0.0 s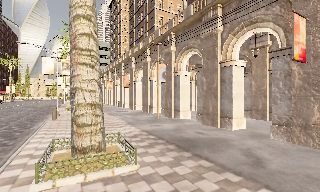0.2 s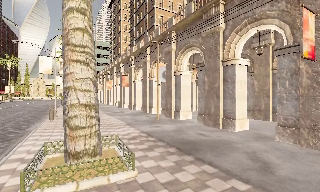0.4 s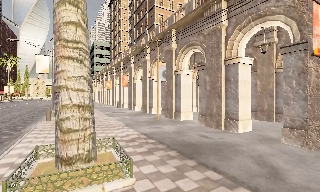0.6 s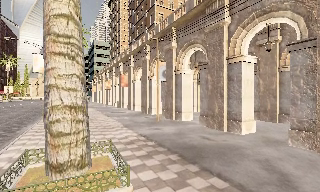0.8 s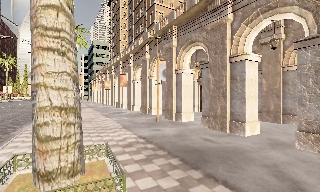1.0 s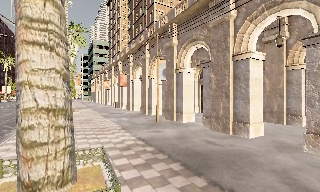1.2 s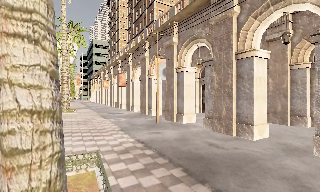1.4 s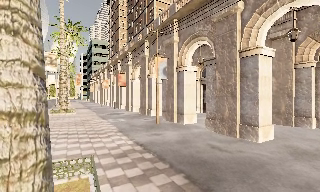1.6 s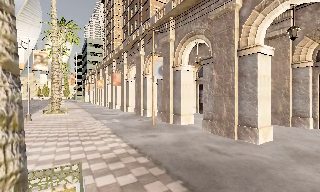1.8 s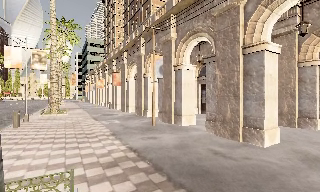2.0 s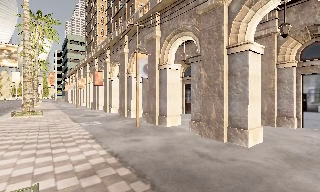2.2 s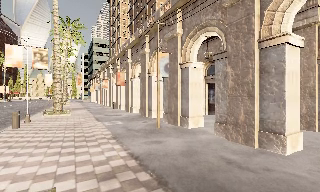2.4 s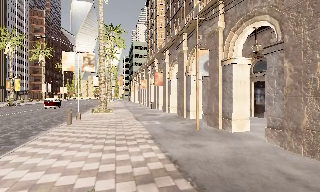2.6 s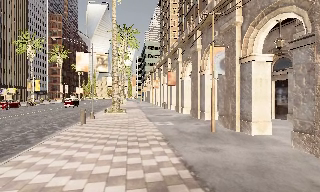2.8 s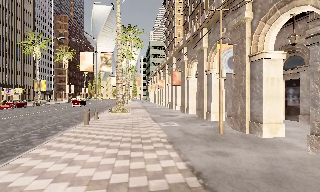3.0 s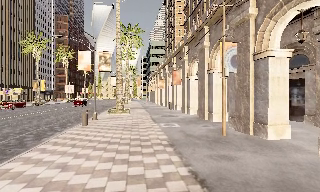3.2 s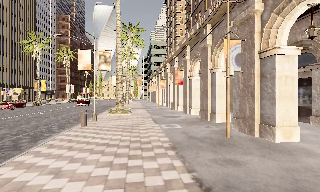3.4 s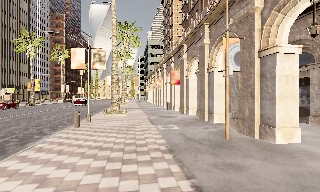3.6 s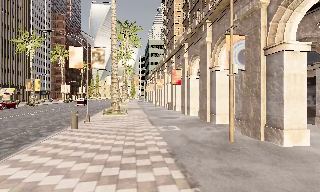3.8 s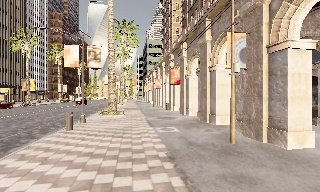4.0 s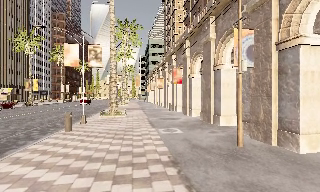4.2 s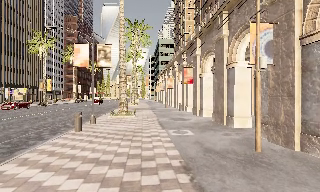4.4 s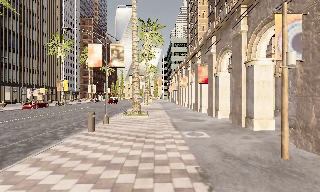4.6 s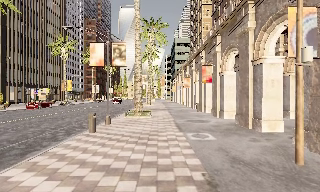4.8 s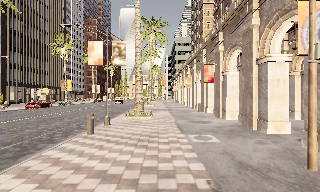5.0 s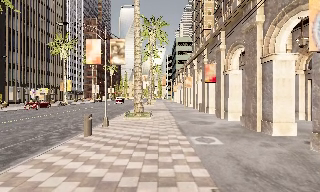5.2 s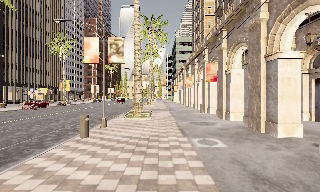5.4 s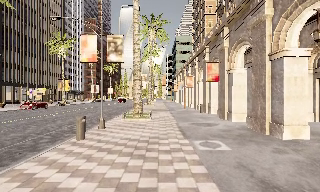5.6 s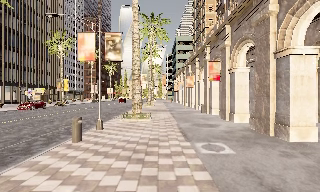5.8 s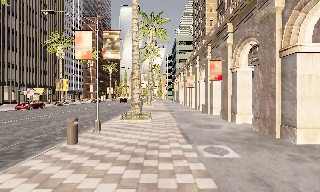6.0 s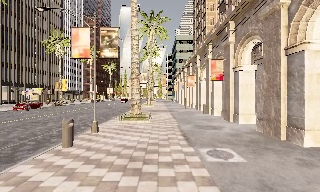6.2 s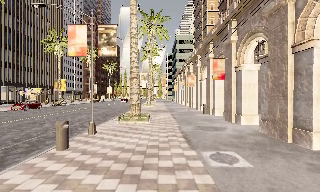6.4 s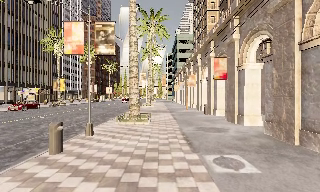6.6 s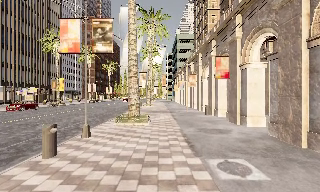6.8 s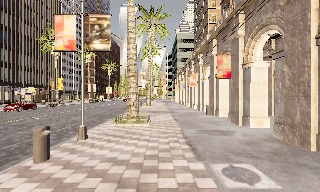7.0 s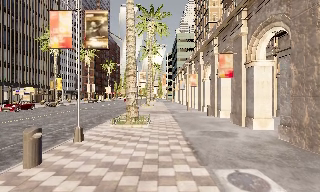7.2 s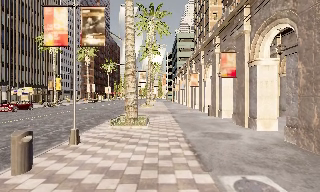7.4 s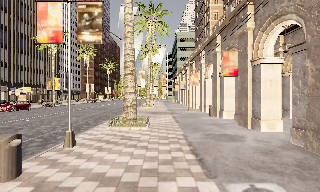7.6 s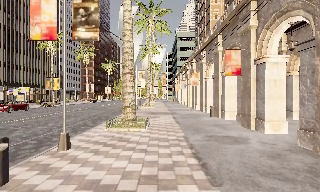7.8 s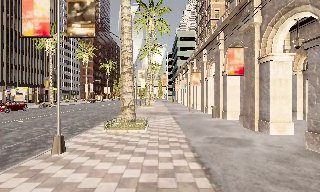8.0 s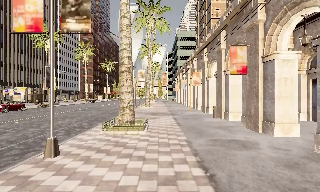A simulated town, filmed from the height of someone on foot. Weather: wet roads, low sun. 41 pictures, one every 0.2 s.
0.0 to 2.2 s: The camera travels forward, about 4.5 m, so what stands in front looms larger.
2.2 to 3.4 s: The camera pans to its left, which is counterclockwise from overhead, by about 20 degrees. It travels forward, about 2.5 m, so what stands in front looms larger.
3.4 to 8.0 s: The camera travels forward, about 9 m, so what stands in front looms larger.
The film runs forward here.
